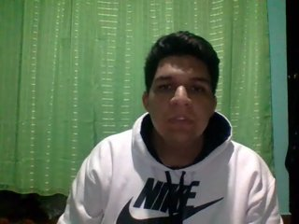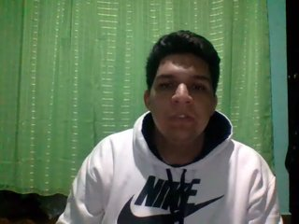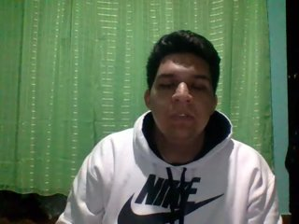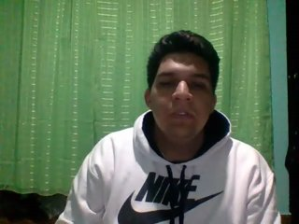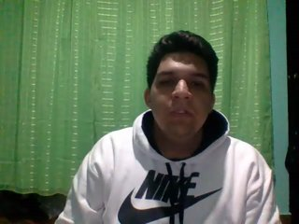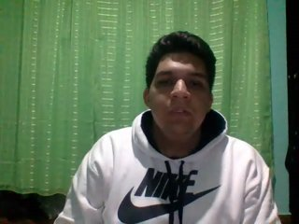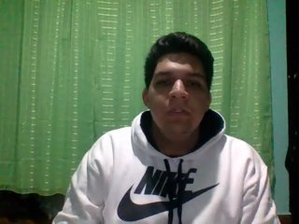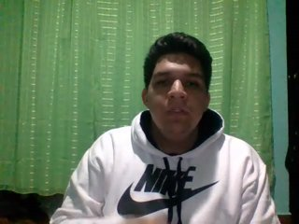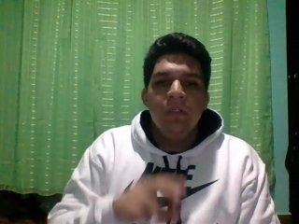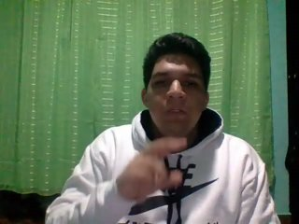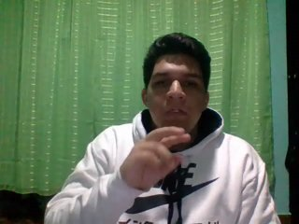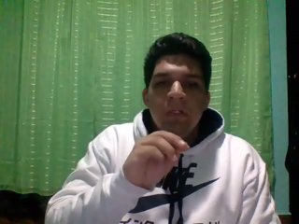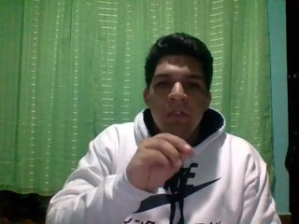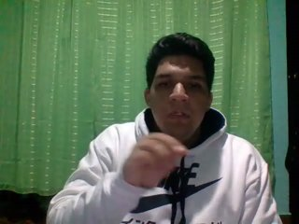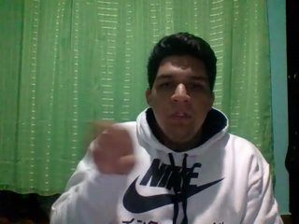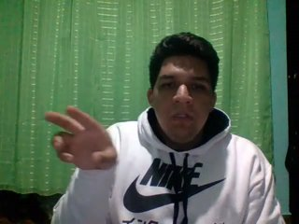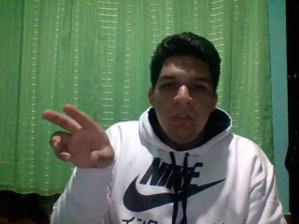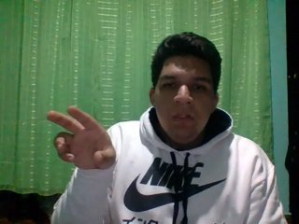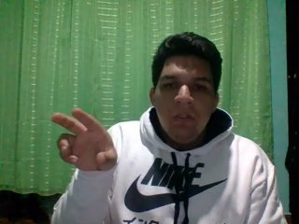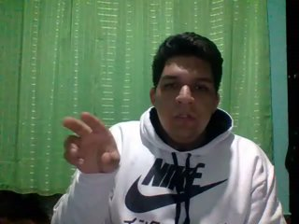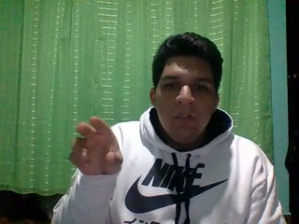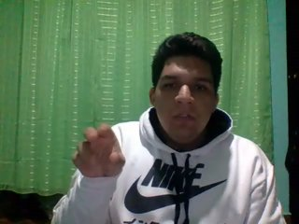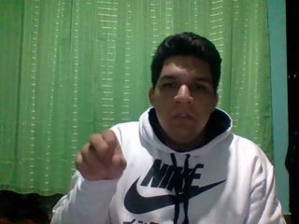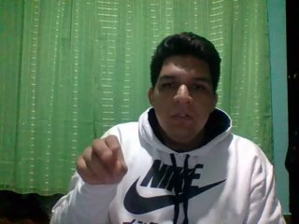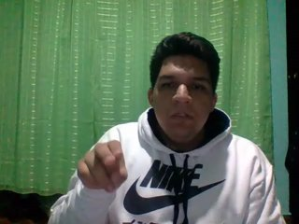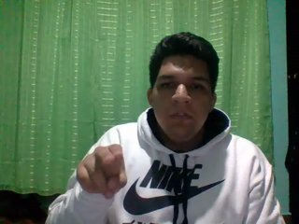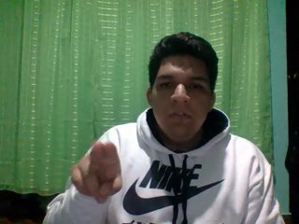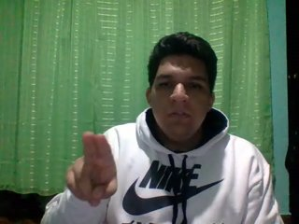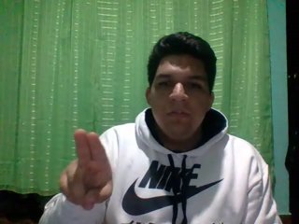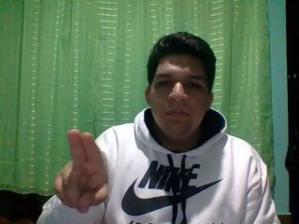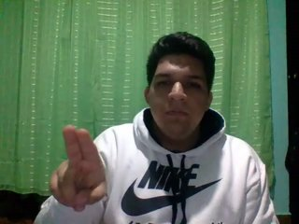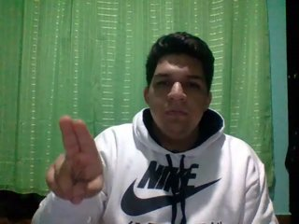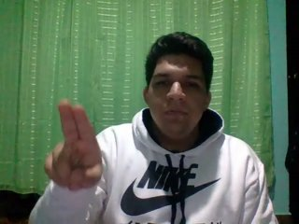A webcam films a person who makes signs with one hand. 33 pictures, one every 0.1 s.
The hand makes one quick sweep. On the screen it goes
to the left.
0.0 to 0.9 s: Non-gesture.
1.0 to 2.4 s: On the screen the hand sweeps to the left. The name of the sign: Throw right.
2.5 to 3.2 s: Pointing with two fingers.
